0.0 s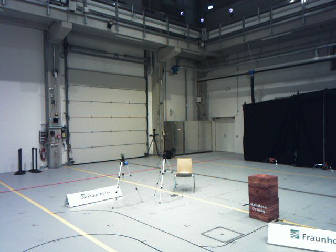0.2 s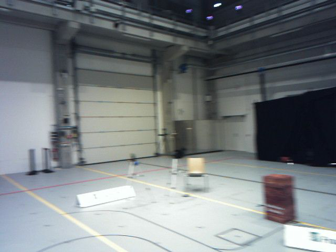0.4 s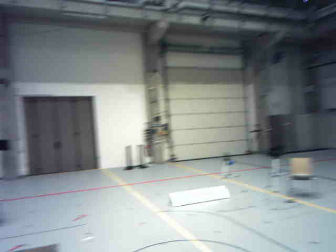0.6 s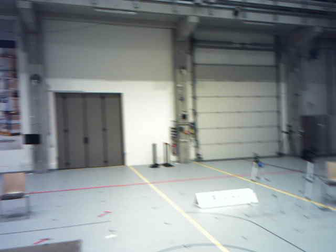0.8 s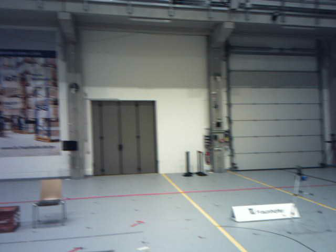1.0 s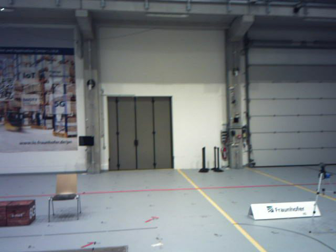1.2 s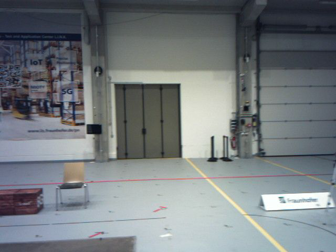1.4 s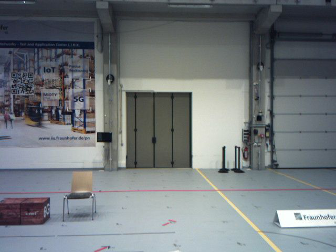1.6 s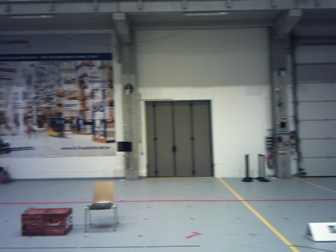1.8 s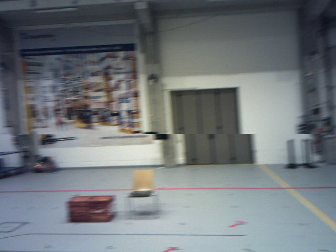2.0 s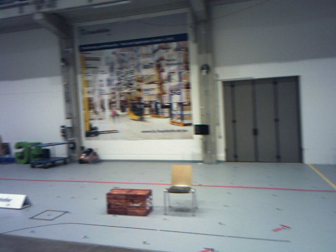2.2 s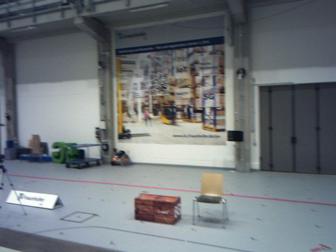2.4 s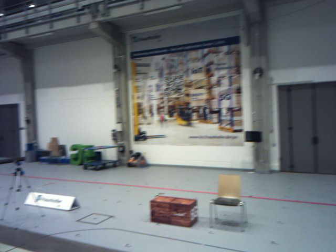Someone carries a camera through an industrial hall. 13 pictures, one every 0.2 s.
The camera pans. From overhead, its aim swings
counterclockwise.
The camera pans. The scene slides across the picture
to the right.
0.0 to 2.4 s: The camera pans to its left, which is counterclockwise from overhead, by about 65 degrees. It travels forward, about 2 m.
The film runs forward here.
